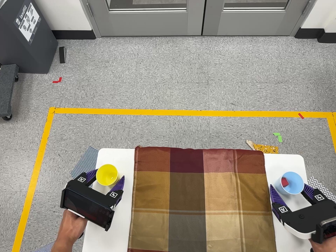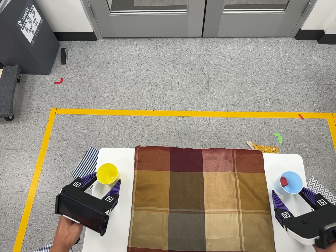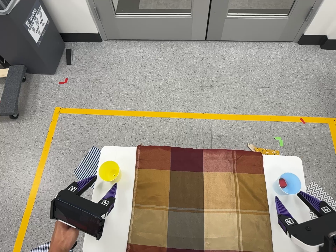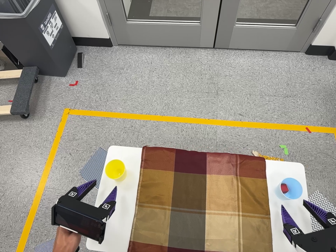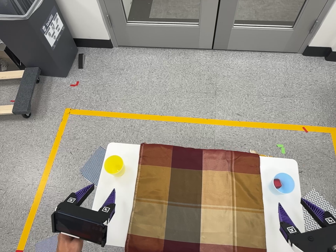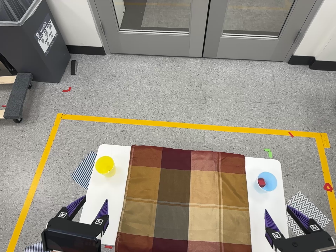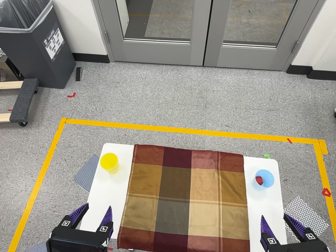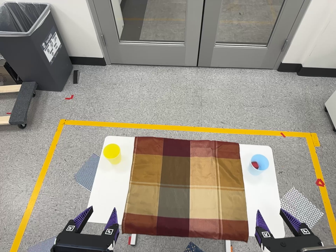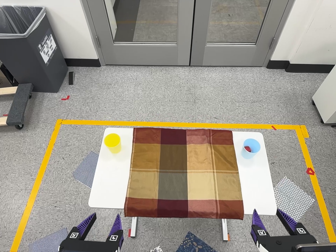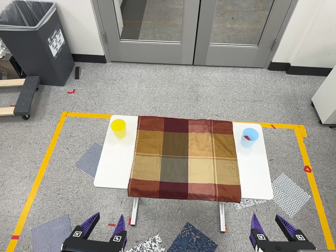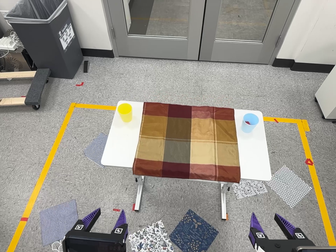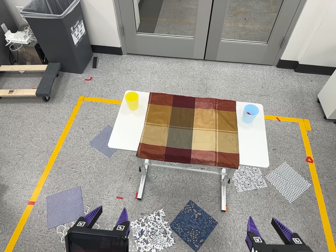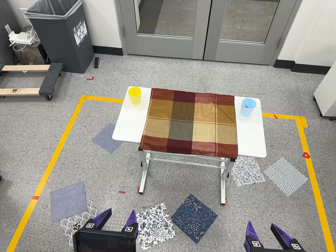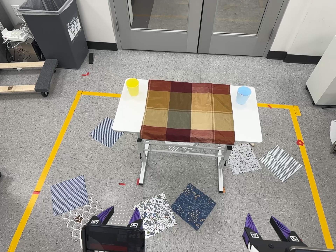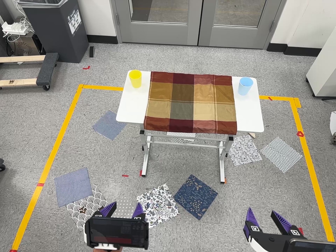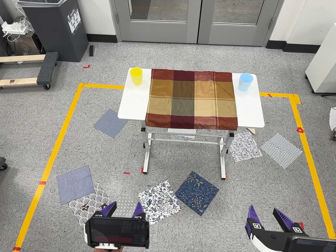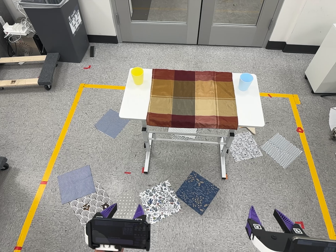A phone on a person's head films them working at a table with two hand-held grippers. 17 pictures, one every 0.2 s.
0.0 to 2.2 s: The camera travels toward the bottom of its view and backward, about 70 cm, so close, fixed things drift upward. Its aim tips toward the top of its view by about 15 degrees.
2.2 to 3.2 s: The camera travels toward the bottom of its view, backward and to its left, about 20 cm, so close, fixed things drift upward.
The film runs backward here.
